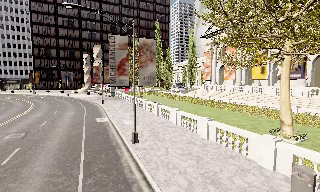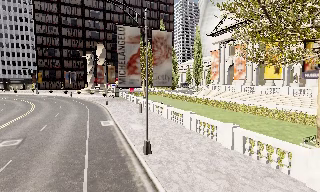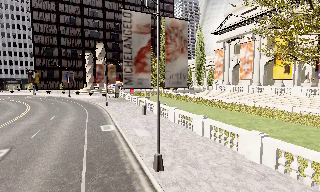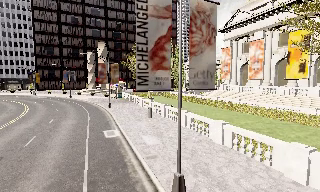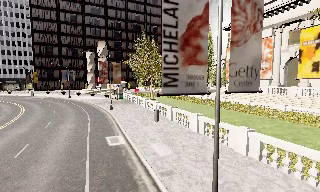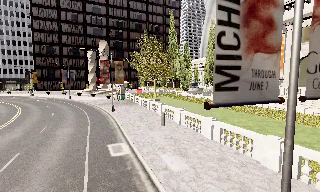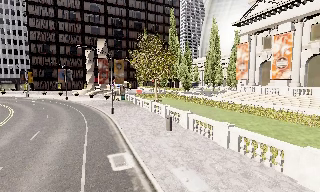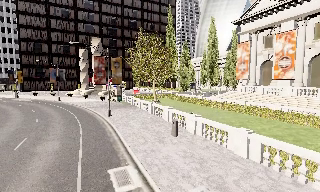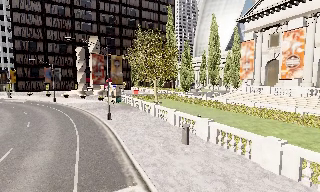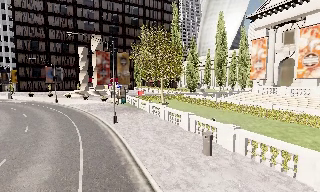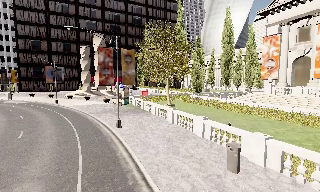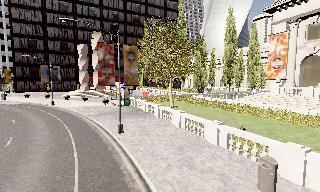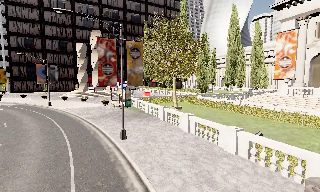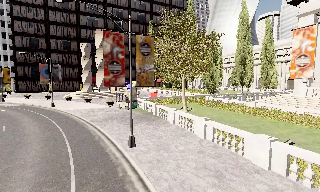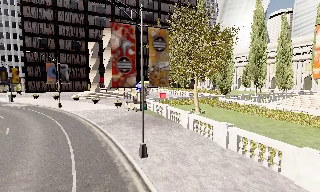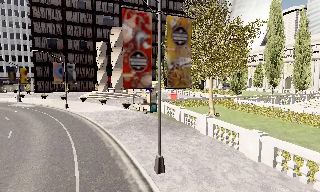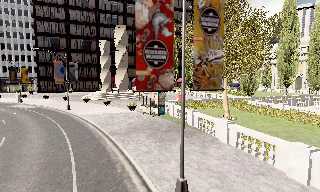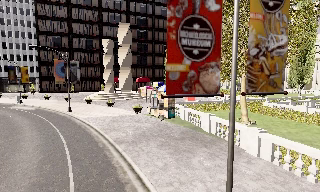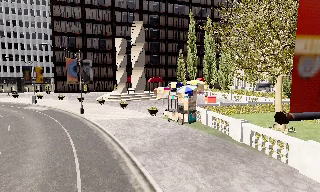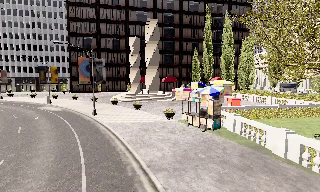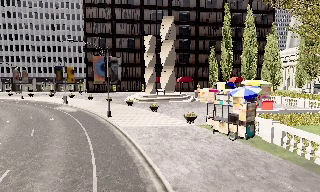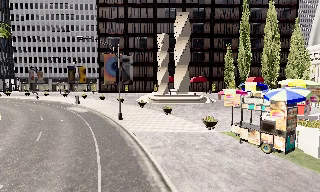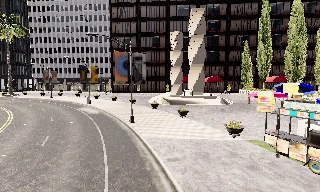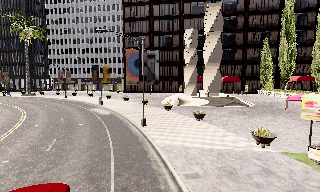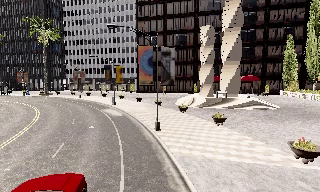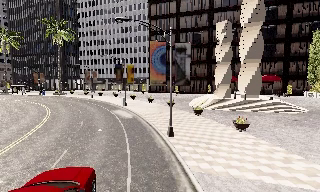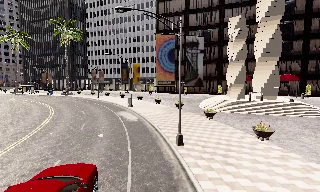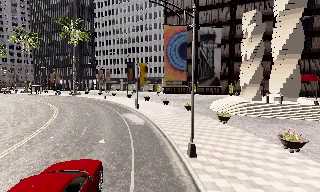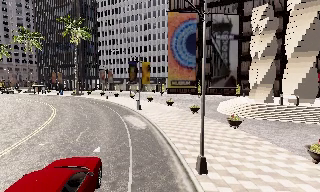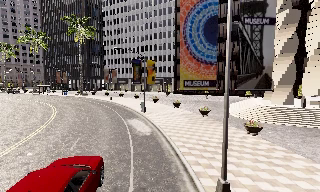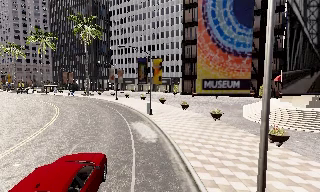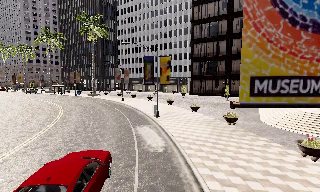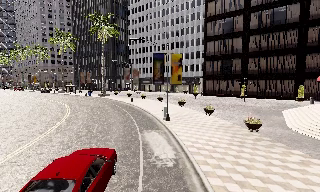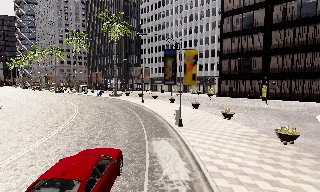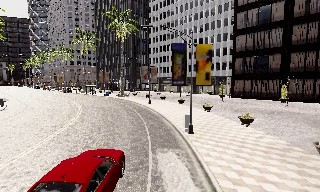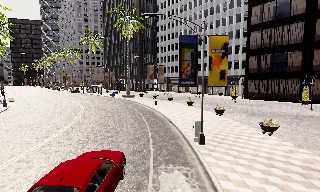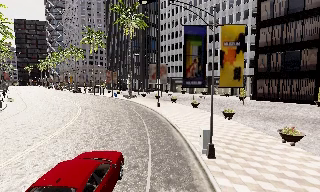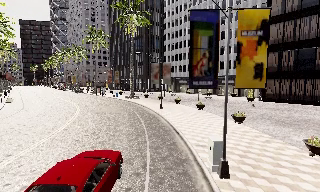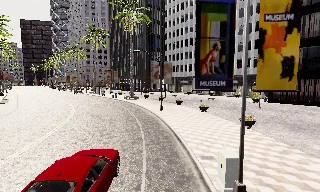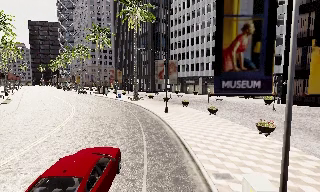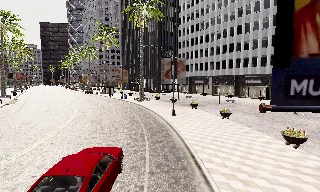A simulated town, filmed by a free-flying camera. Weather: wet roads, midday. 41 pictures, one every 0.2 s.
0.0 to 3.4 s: The camera travels forward and to its left, about 25 m, so what stands in front looms larger.
3.4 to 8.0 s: The camera swings to its left by about 70 degrees, and the scene slides to the right. It travels forward, about 35 m.
The film runs forward here.
